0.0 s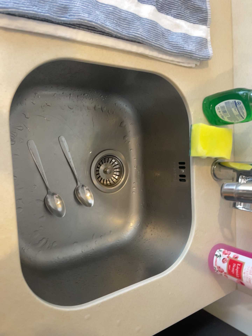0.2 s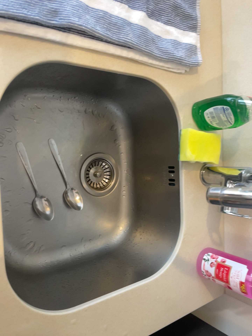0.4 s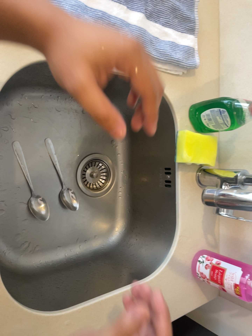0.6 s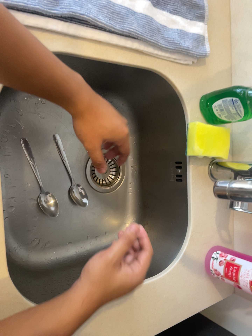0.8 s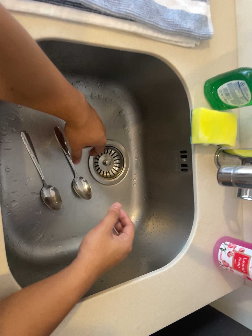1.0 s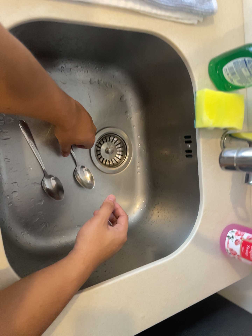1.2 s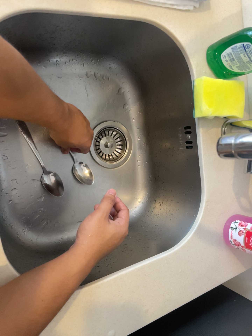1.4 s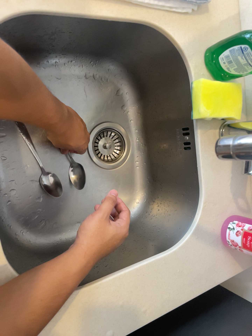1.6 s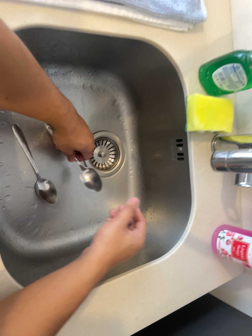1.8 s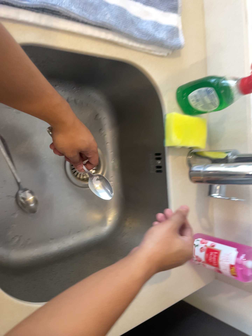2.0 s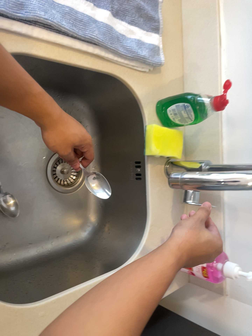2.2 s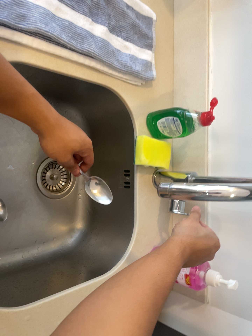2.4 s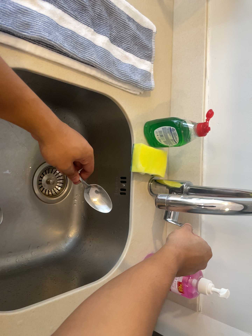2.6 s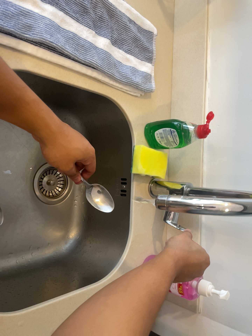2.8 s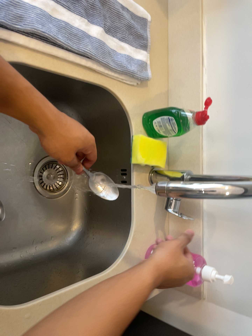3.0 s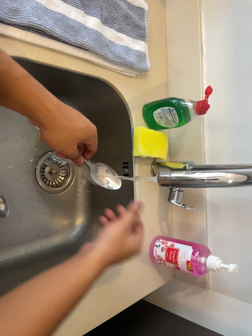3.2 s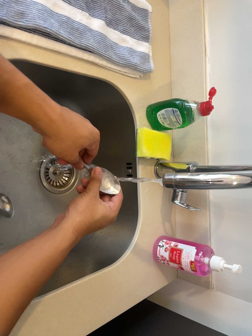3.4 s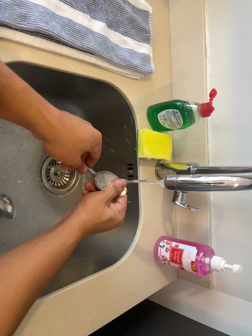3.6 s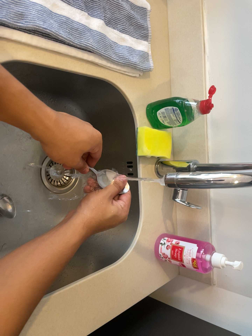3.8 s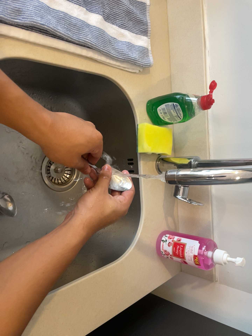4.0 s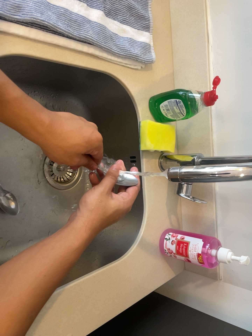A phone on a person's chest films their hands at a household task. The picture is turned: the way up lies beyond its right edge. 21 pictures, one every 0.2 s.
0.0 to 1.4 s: The camera travels forward, about 7 cm, so what stands in front looms larger.
1.4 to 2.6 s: The scene slides to the left, as the camera pans about 20 degrees to its right. It travels backward, about 12 cm, so what stands in front gets smaller. Its aim tips toward the top of its view by about 10 degrees, and the scene shifts downward. It rolls about its line of sight by about 10 degrees, and the scene rotates clockwise.
2.6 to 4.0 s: The camera shifts only a little, or ends up much as it began.
The film runs forward here.
